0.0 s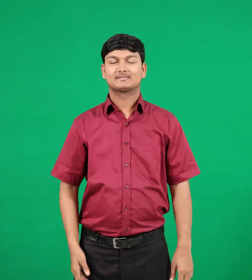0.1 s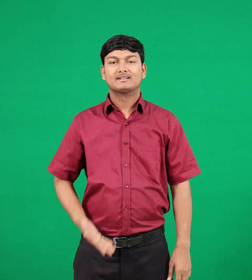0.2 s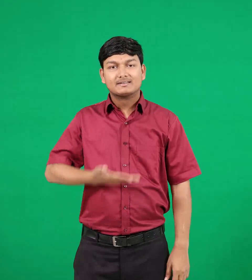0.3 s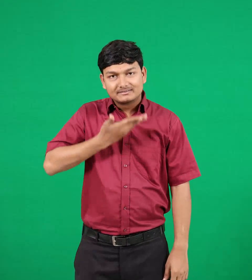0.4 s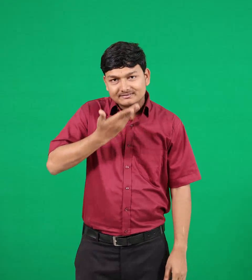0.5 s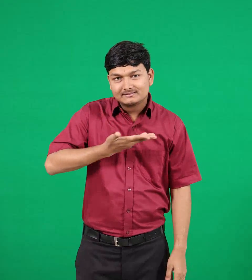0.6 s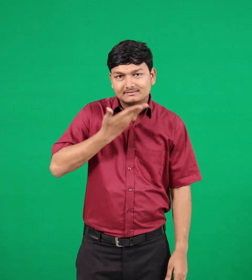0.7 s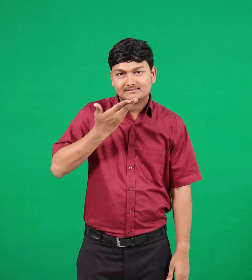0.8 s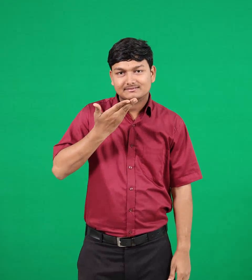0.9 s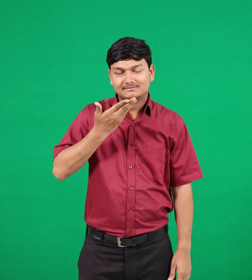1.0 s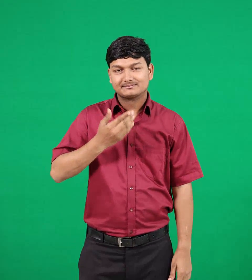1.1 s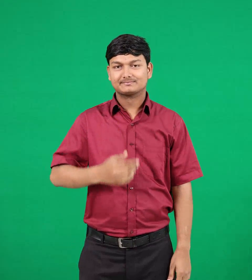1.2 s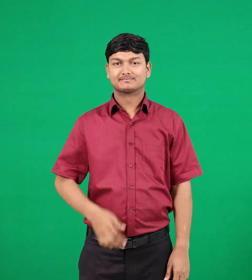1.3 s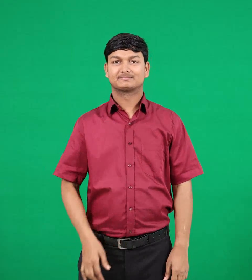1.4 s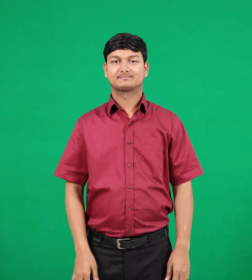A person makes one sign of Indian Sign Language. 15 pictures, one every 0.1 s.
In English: warn & advise
